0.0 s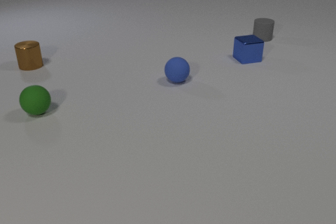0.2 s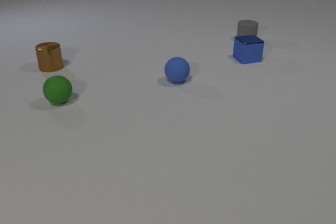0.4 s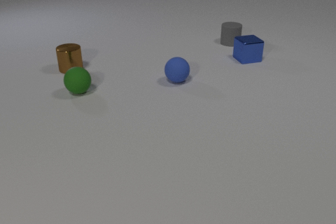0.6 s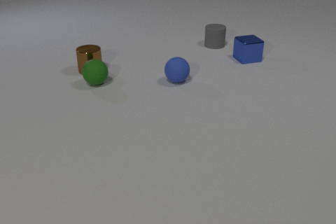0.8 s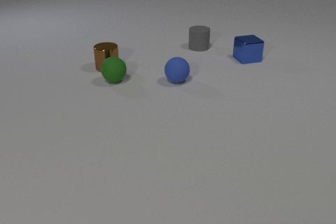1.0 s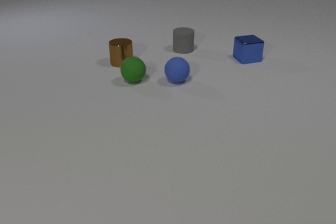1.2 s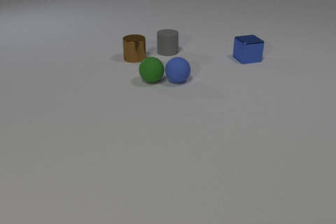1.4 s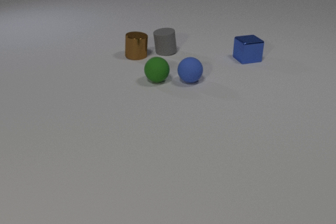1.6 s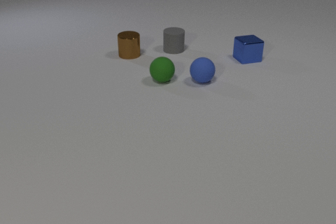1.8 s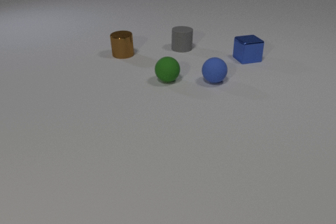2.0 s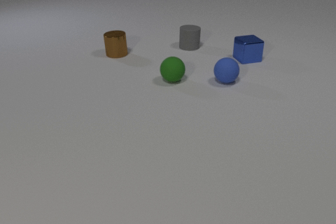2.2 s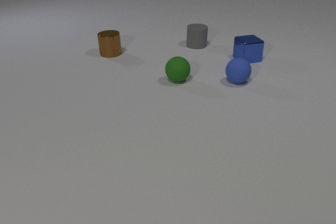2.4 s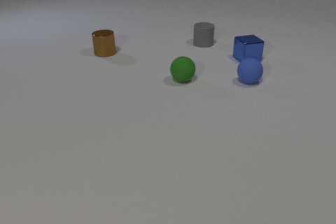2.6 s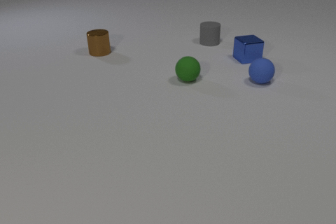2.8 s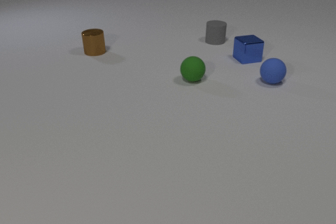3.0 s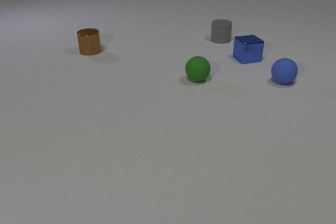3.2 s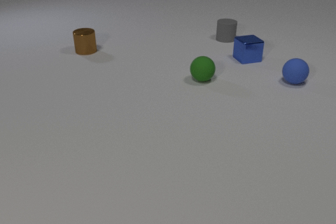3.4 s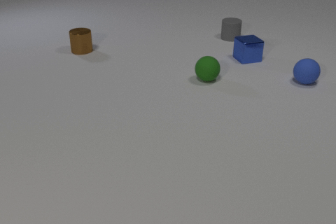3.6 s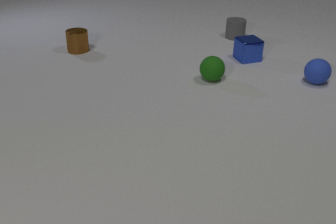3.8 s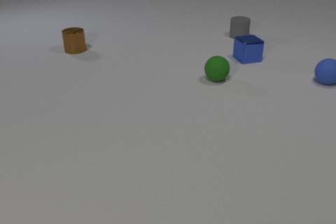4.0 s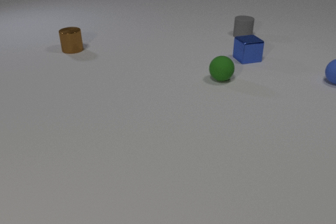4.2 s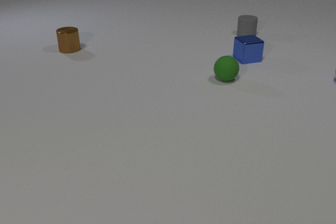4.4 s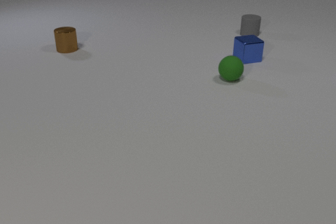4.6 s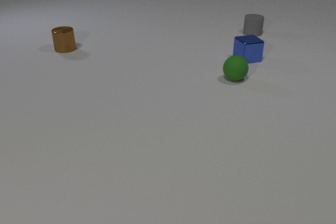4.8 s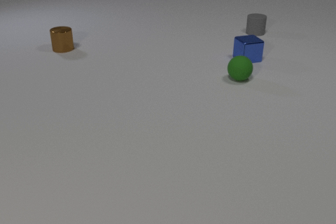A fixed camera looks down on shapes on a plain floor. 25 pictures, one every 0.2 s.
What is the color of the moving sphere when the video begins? green.
Are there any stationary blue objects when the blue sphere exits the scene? yes.
How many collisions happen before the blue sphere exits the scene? 3.
0.0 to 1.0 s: The brown metal cylinder slides to the right. The green rubber sphere rolls to the right and away from the camera. The gray rubber cylinder slides to the left and toward the camera. The brown metal cylinder and the green rubber sphere collide.
1.0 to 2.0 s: The brown metal cylinder slides away from the camera. The green rubber sphere rolls to the right. The gray rubber cylinder slides away from the camera and to the right. The blue rubber sphere rolls to the right. The green rubber sphere and the blue rubber sphere collide. The brown metal cylinder and the gray rubber cylinder collide.
2.0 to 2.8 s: The brown metal cylinder slides to the left and away from the camera. The green rubber sphere rolls to the right. The gray rubber cylinder slides to the right and away from the camera. The blue rubber sphere rolls to the right.
2.8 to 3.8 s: The brown metal cylinder slides to the left and away from the camera. The green rubber sphere rolls to the right. The gray rubber cylinder slides to the right and away from the camera. The blue rubber sphere rolls to the right.
3.8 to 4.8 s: The brown metal cylinder slides to the left and away from the camera. The green rubber sphere rolls to the right. The gray rubber cylinder slides to the right and away from the camera. The blue rubber sphere rolls to the right and away from the camera, leaves at the right edge.
